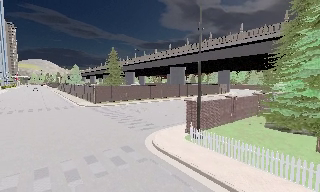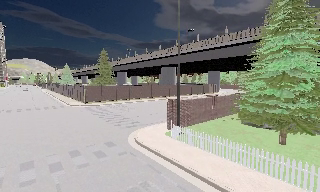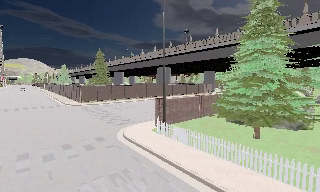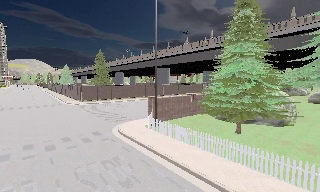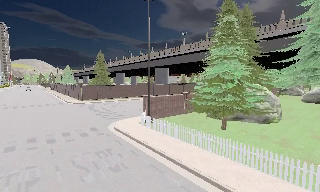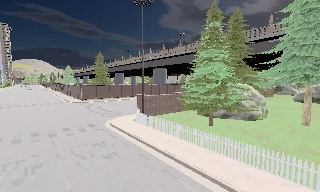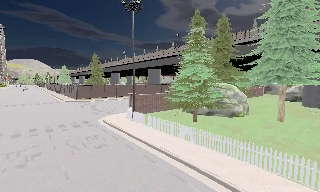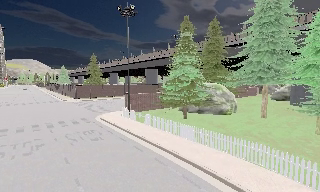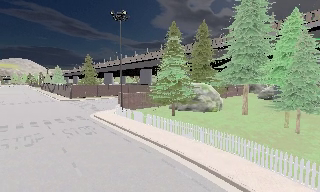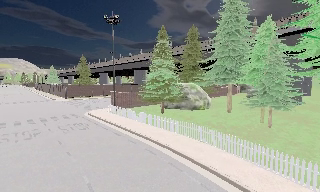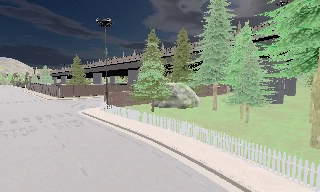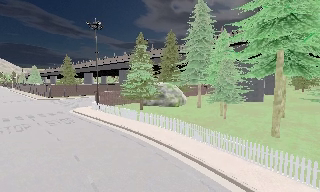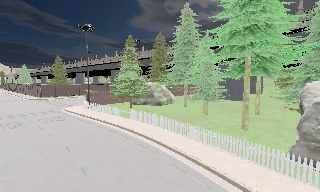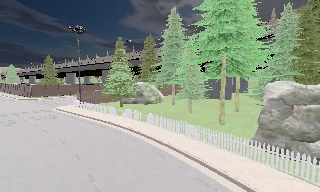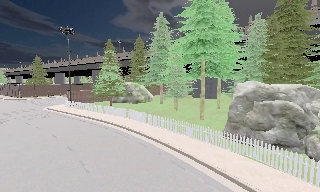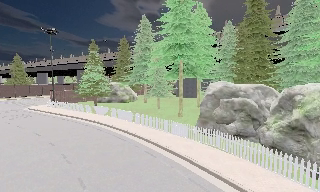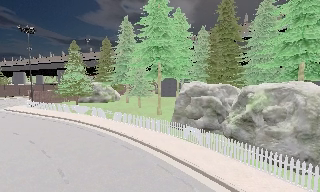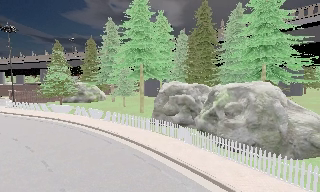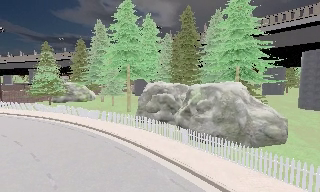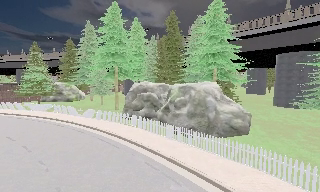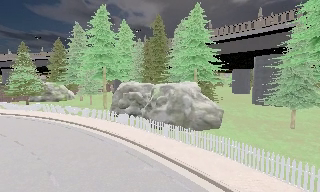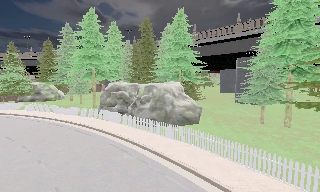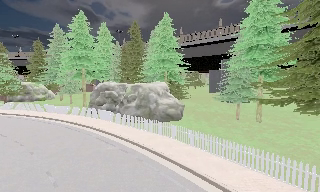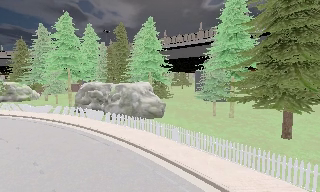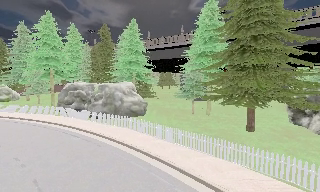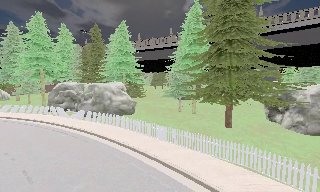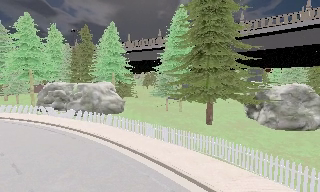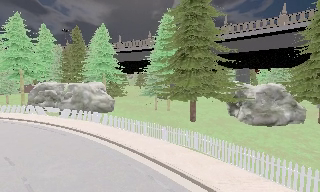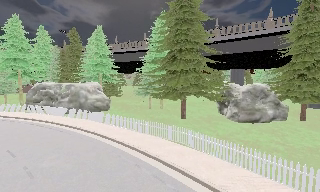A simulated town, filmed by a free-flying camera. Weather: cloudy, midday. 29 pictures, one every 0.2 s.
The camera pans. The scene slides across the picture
to the left.
The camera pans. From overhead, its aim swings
clockwise.
0.0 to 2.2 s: The scene slides to the left, as the camera pans about 10 degrees to its right. It travels backward and to its right, about 15 m, so what stands in front gets smaller.
2.2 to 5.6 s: The camera pans to its right, which is clockwise from overhead, by about 50 degrees. It travels backward and to its right, about 25 m.
The film runs backward here.
